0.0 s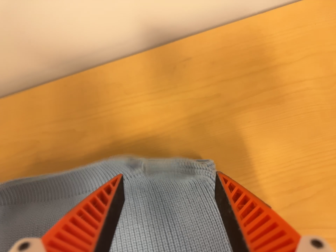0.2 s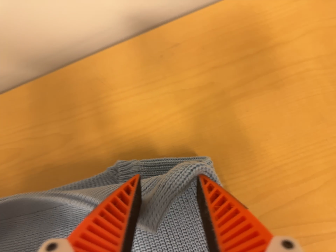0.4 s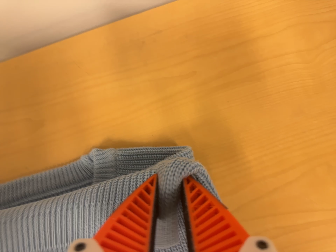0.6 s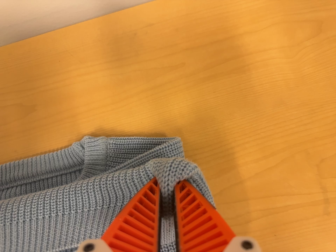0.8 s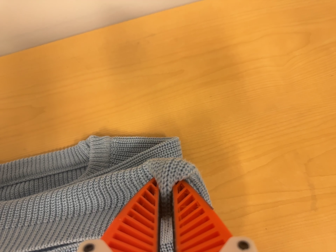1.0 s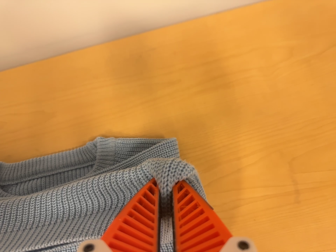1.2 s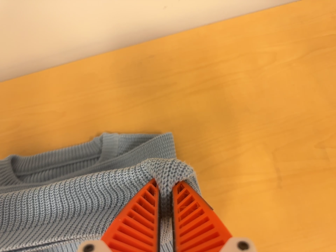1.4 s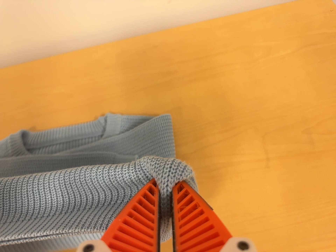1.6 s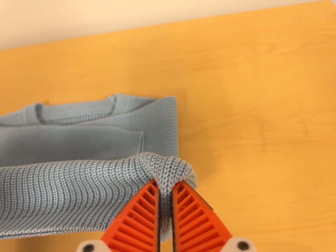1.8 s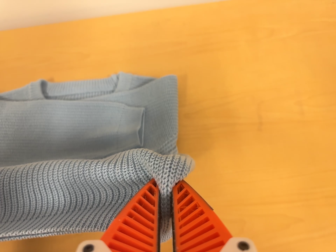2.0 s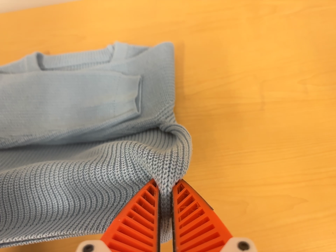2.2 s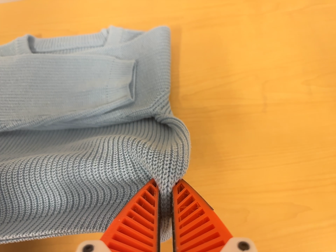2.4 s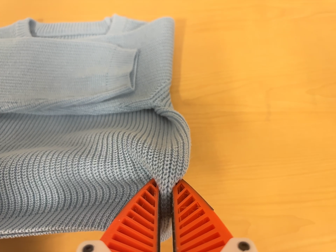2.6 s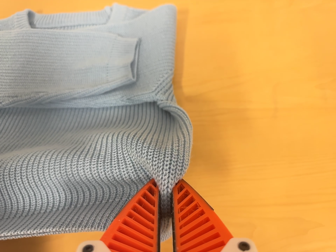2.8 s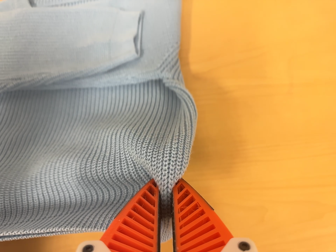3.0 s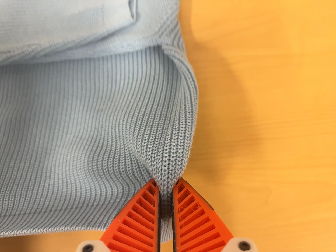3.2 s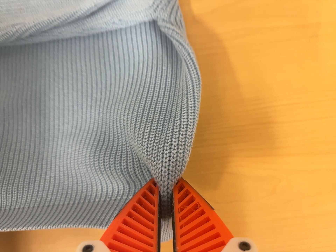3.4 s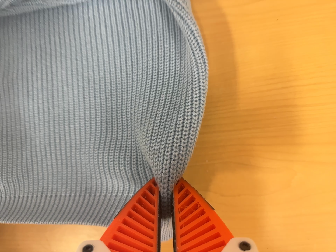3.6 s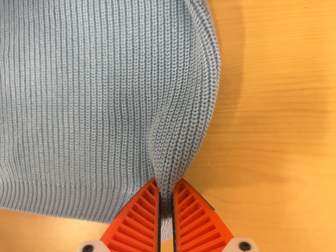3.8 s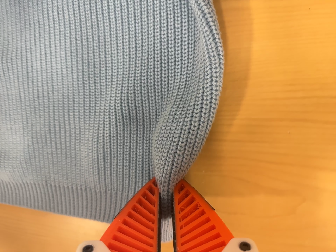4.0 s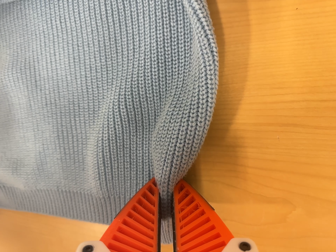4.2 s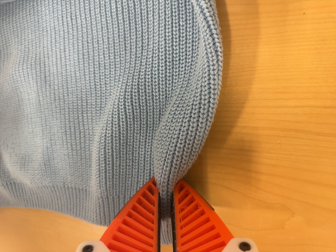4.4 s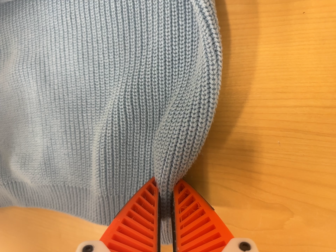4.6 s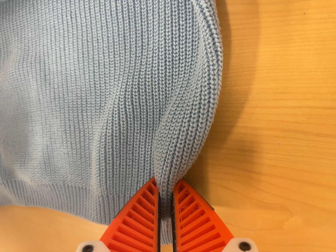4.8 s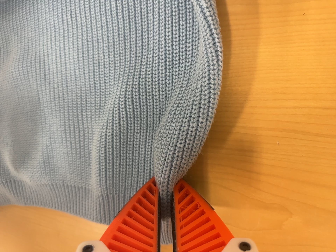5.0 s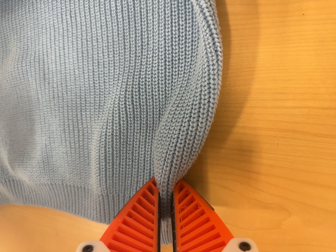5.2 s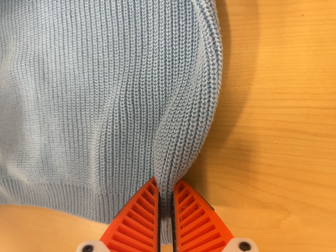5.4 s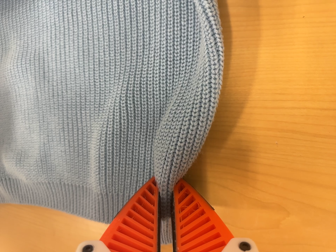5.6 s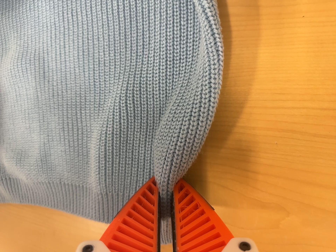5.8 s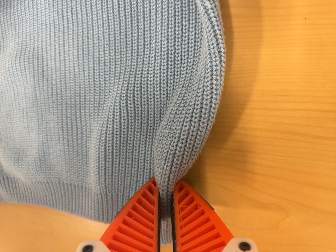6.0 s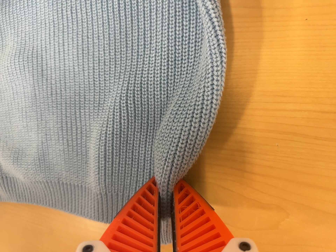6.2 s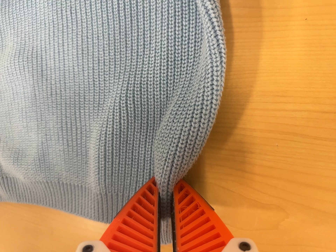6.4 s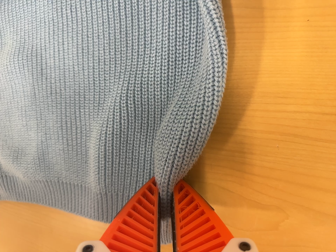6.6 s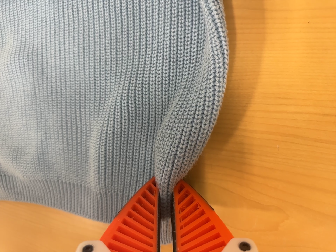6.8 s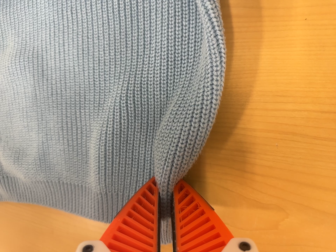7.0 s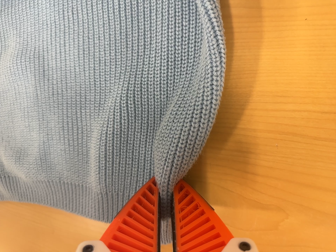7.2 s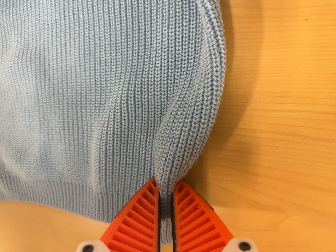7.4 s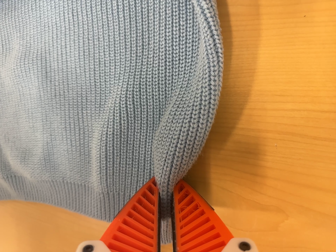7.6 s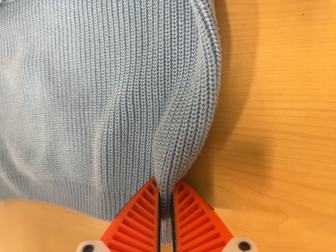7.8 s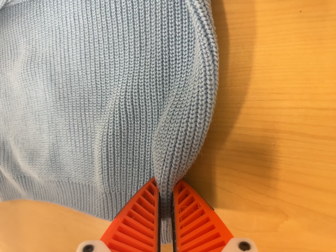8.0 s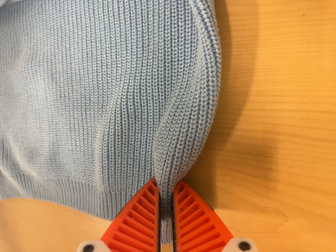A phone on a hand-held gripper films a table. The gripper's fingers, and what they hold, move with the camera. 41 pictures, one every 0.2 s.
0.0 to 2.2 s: The camera travels toward the bottom of its view and backward, about 24 cm, so close, fixed things drift upward.
2.2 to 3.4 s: The camera pans to its left by about 10 degrees. It travels forward, about 16 cm, so what stands in front looms larger. Its aim tips toward the bottom of its view by about 25 degrees, and the scene shifts upward.
3.4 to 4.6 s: The camera pans to its left by about 10 degrees. It travels to its right, about 7 cm. It rolls about its line of sight by about 10 degrees, and the scene rotates clockwise.
4.6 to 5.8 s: The camera shifts only a little, or ends up much as it began.
5.8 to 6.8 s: The camera keeps its place and its aim.
6.8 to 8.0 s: The camera shifts only a little, or ends up much as it began.
The film runs backward here.
